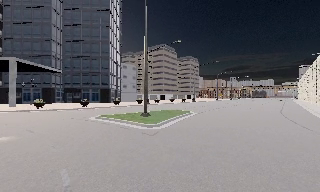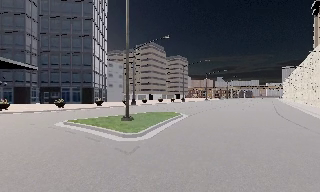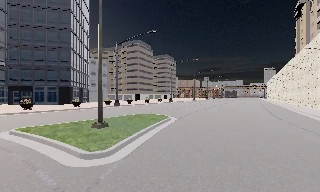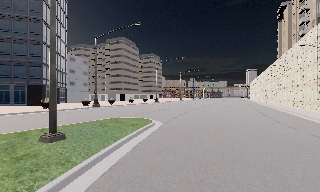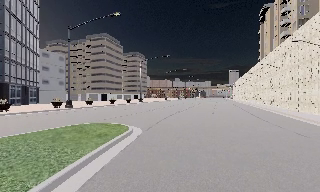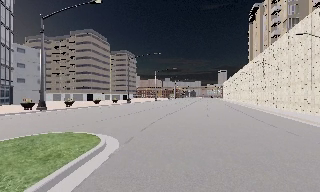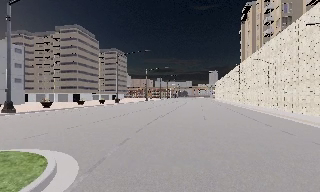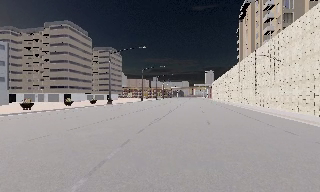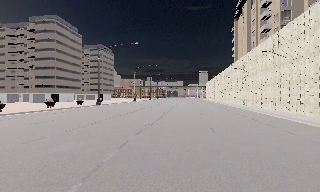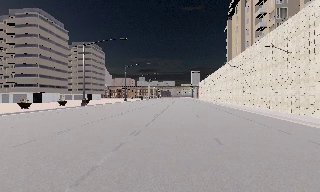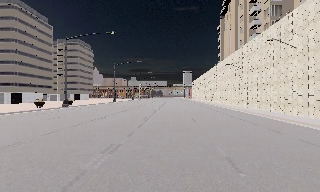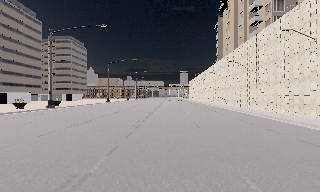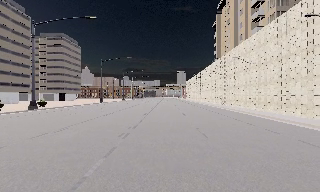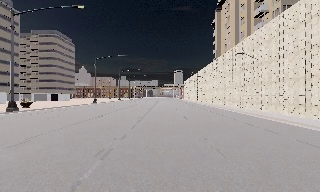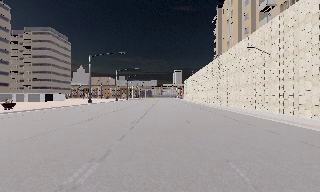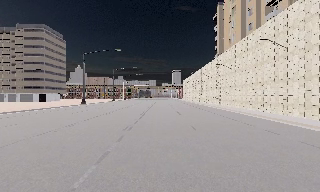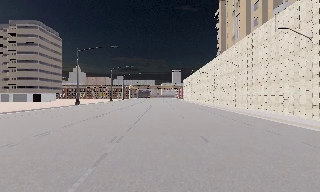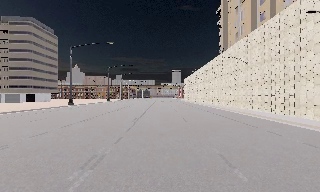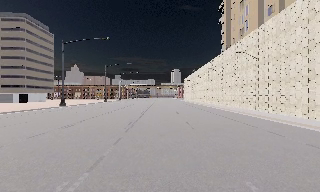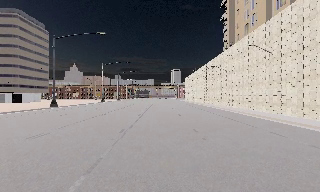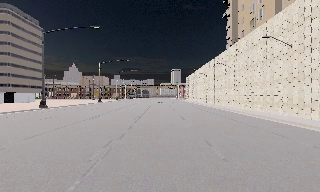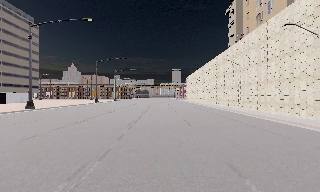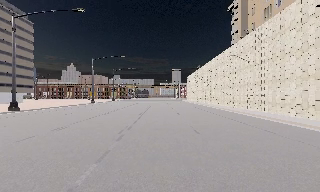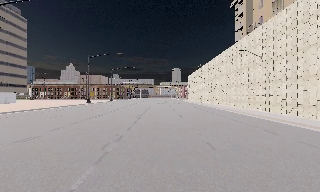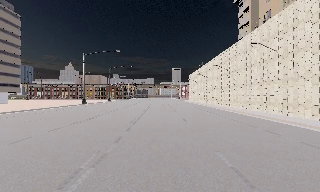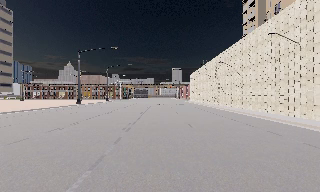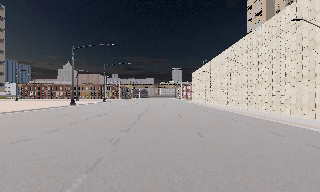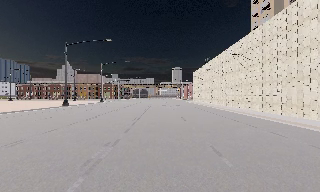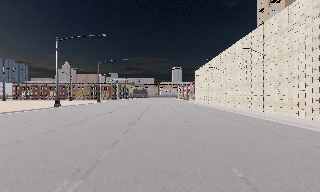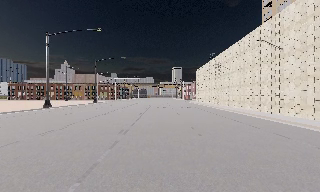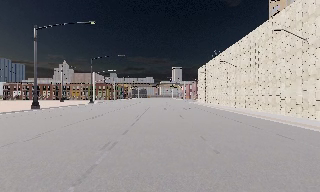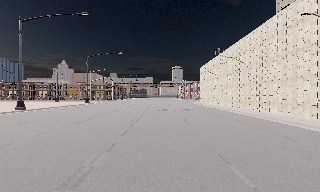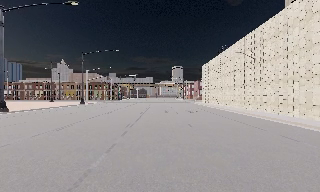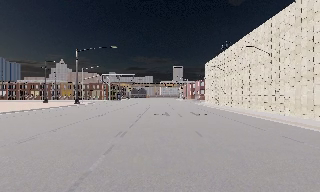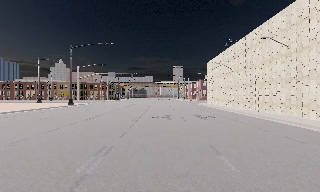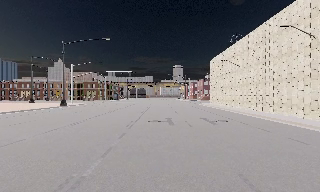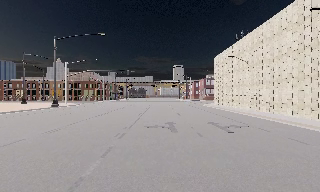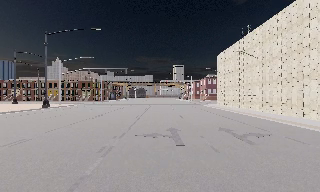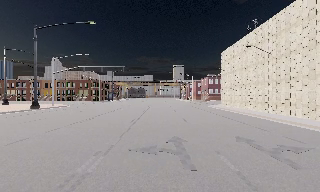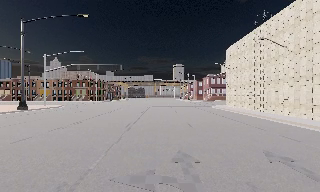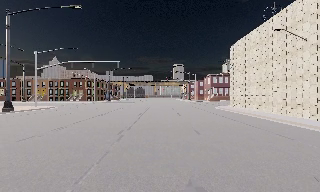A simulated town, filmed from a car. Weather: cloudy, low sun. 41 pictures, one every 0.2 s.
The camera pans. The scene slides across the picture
to the left.
The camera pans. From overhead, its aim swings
clockwise.
0.0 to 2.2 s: The camera swings to its right by about 35 degrees, and the scene slides to the left. It travels forward, about 25 m.
2.2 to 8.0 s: The camera travels forward, about 60 m, so what stands in front looms larger.
The film runs forward here.
